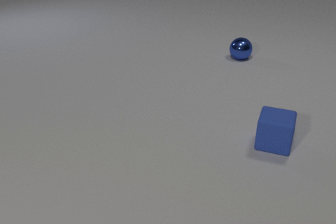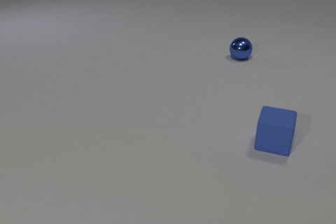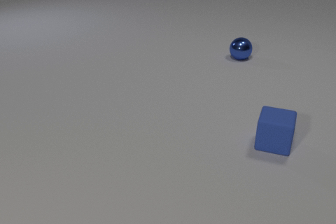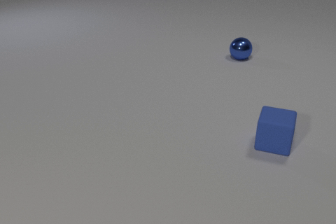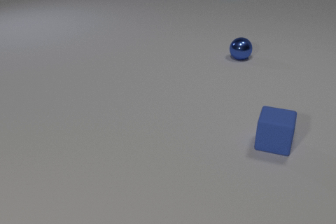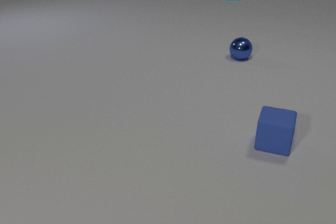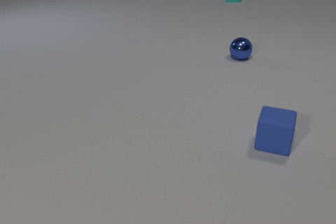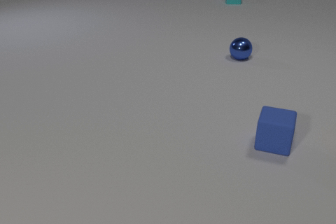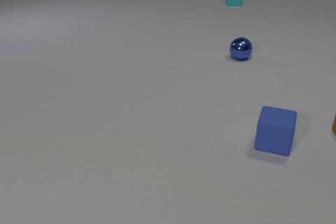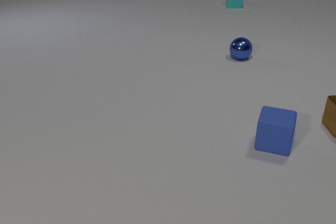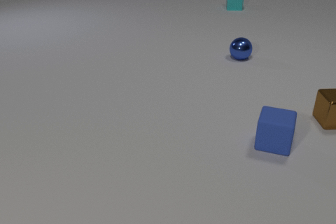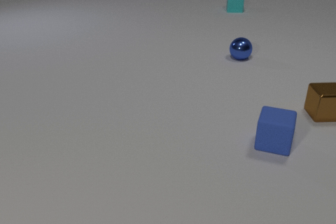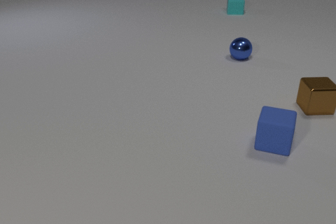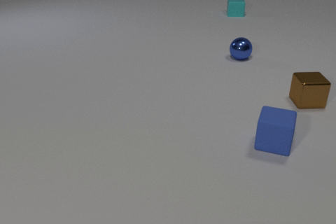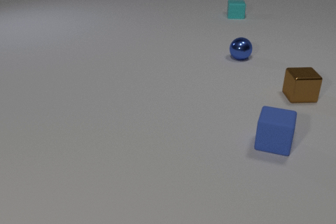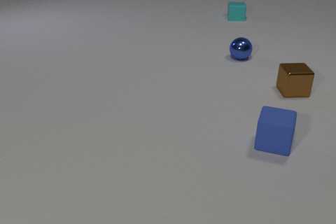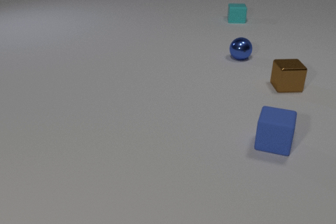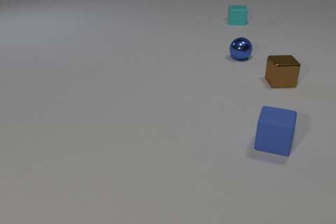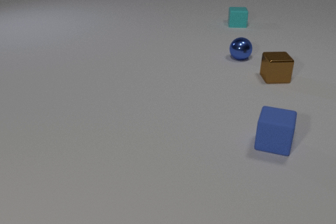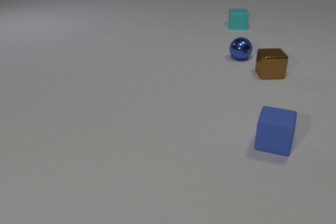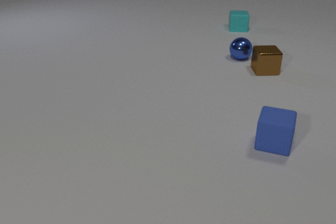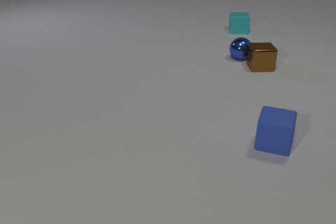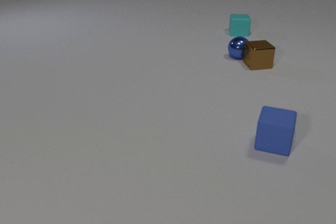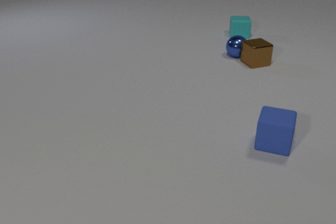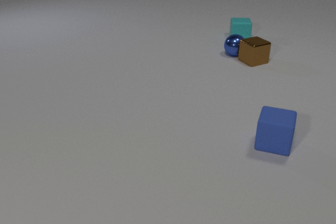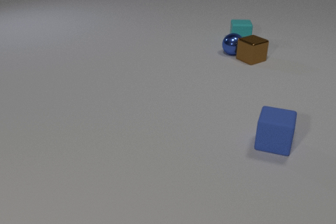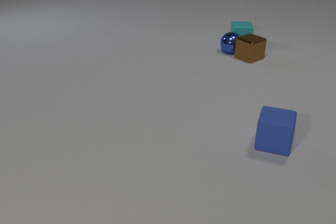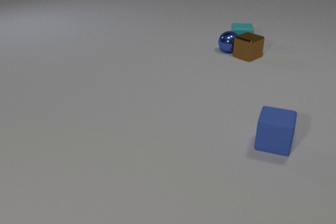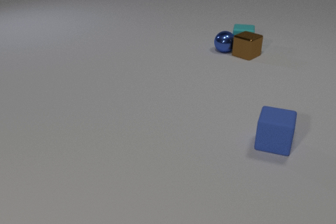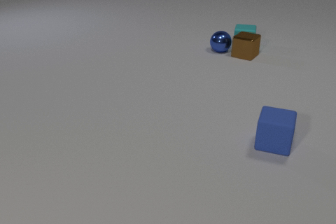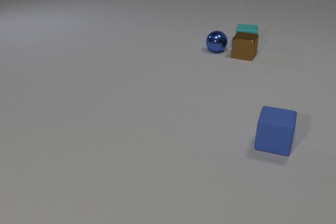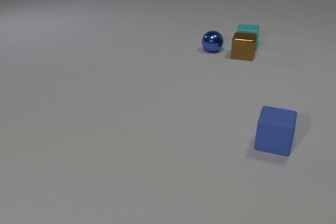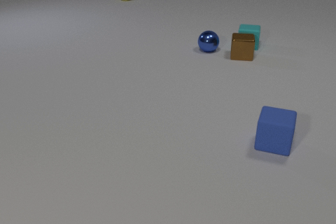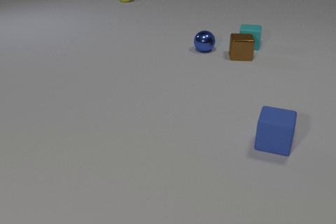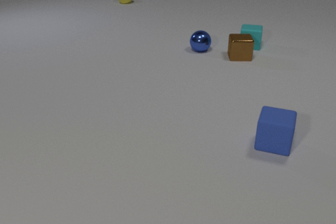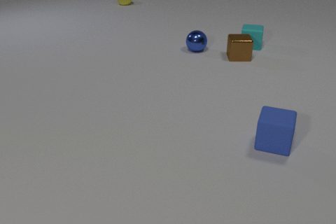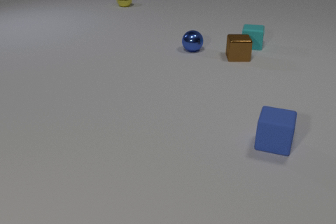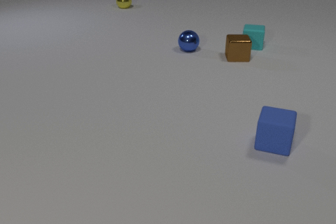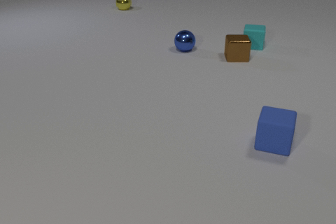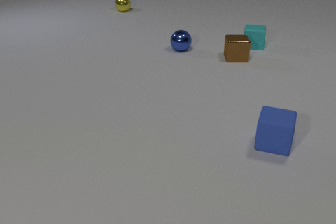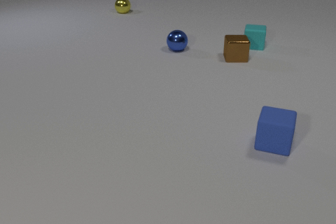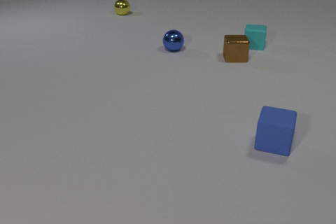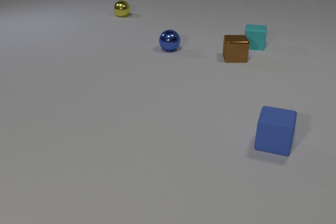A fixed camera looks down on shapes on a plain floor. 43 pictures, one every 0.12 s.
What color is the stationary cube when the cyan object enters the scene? blue.
How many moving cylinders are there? 0.
How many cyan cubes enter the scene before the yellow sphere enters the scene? 1.
0.00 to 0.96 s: The brown metal cube comes in at the right edge. The cyan rubber cube comes in at the top edge, slides toward the camera.
0.96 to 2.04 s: The brown metal cube slides away from the camera and to the left. The cyan rubber cube slides toward the camera.
2.04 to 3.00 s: The brown metal cube slides away from the camera and to the left, spins counterclockwise seen from above by about 30 degrees, its near face sliding to the right. The blue metal sphere rolls away from the camera and to the left. The cyan rubber cube slides toward the camera. The brown metal cube and the blue metal sphere collide.
3.00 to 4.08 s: The brown metal cube slides to the left, spins so that its near face slides to the right, counterclockwise seen from above. The blue metal sphere rolls to the left. The cyan rubber cube slides toward the camera and to the right. The yellow metal sphere comes in at the top edge, rolls toward the camera. The blue metal sphere and the cyan rubber cube collide. The brown metal cube and the cyan rubber cube collide.
4.08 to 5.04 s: The brown metal cube slides toward the camera and to the left. The blue metal sphere rolls to the left. The yellow metal sphere rolls toward the camera.
